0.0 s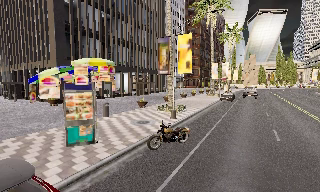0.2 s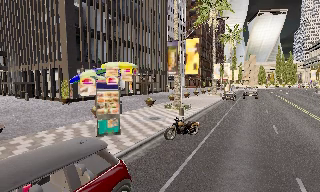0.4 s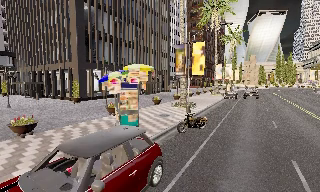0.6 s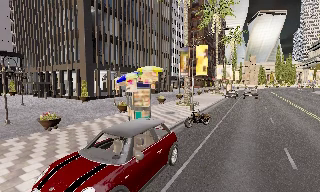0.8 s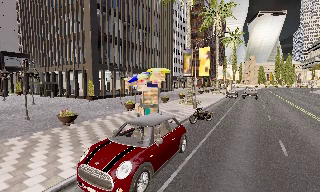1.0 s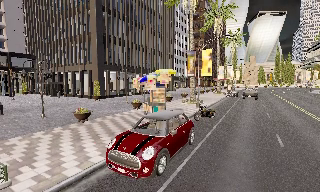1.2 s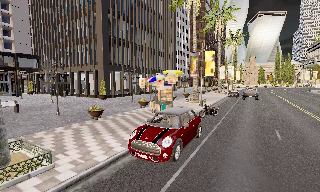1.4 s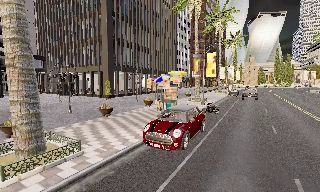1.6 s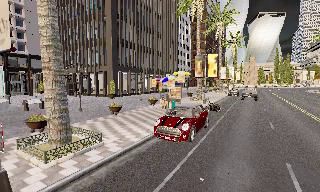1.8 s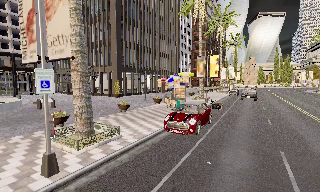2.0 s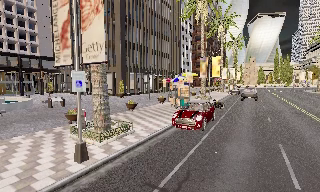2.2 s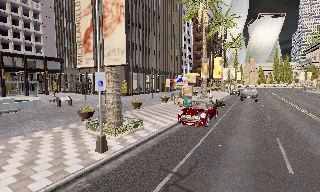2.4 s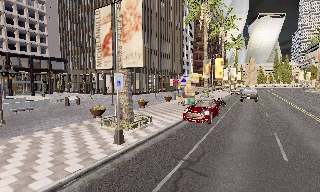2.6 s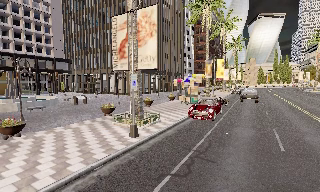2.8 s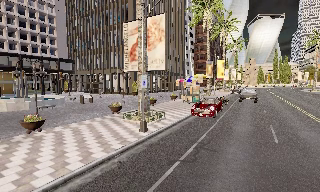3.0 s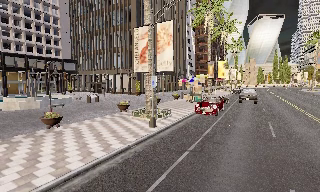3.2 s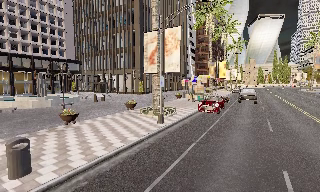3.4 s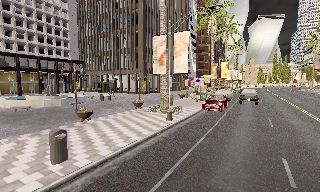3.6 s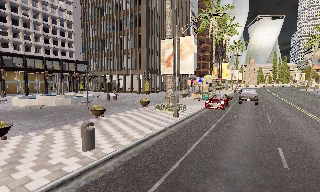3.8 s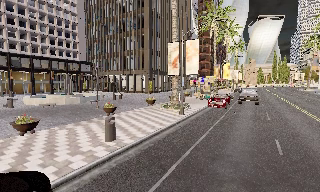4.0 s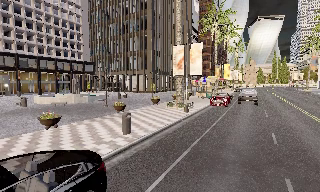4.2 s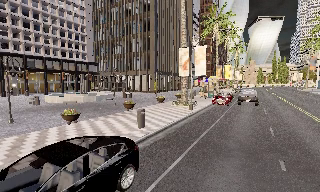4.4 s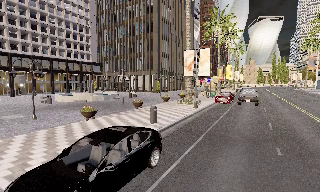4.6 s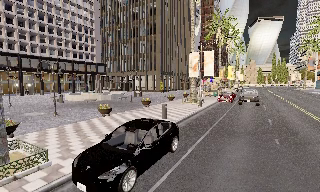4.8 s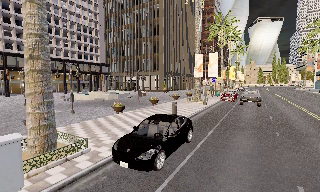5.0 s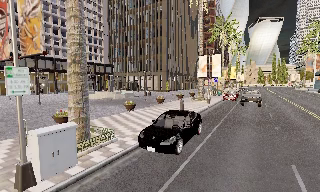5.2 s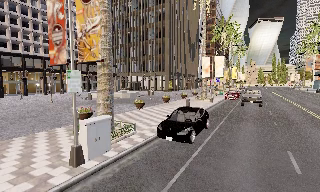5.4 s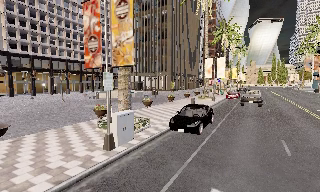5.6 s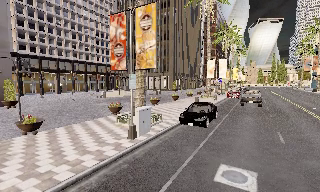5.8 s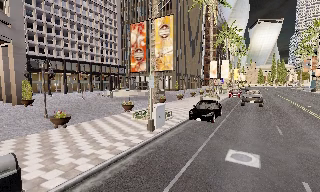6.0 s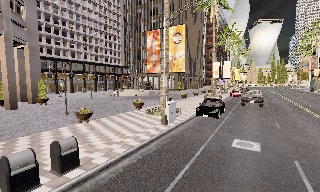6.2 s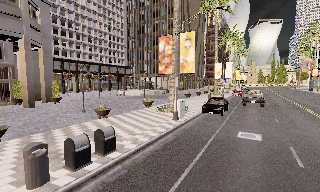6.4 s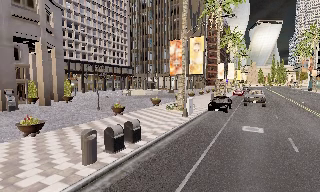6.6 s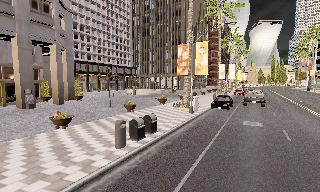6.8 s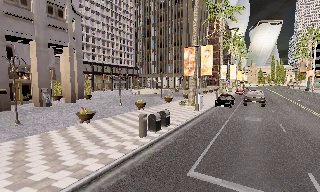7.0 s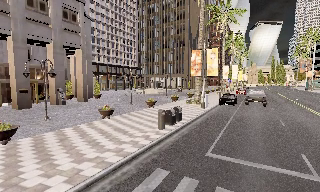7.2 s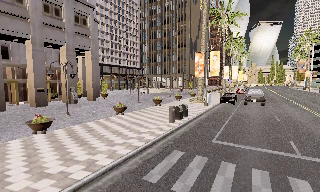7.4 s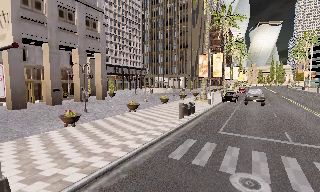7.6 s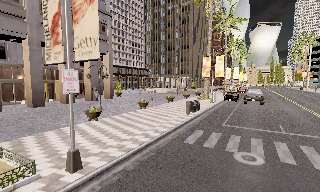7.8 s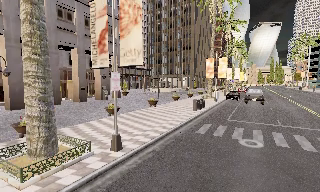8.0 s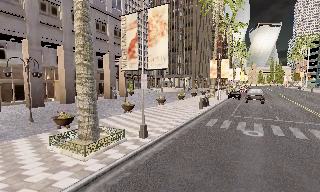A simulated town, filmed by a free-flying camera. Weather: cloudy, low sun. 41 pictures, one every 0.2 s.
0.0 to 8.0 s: The camera travels backward and to its left, about 55 m, so what stands in front gets smaller.
The film runs forward here.
